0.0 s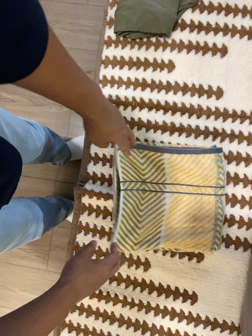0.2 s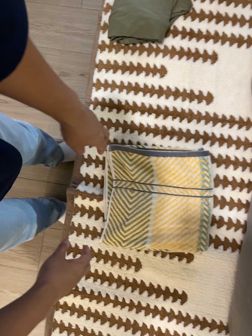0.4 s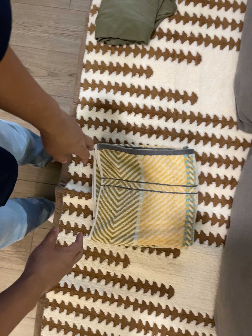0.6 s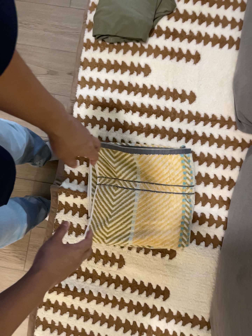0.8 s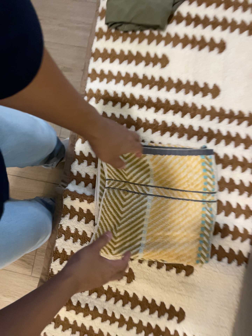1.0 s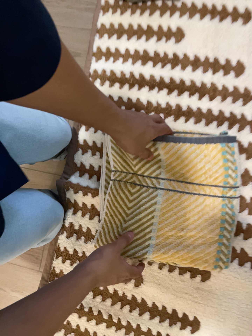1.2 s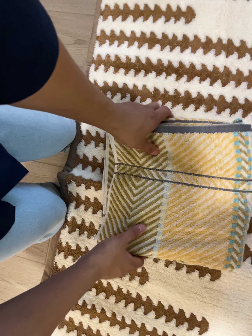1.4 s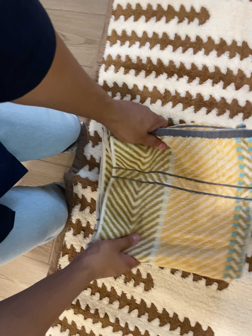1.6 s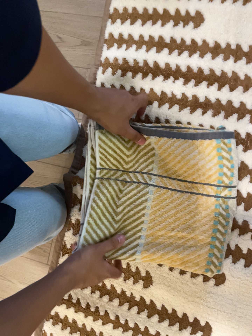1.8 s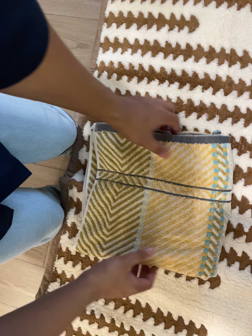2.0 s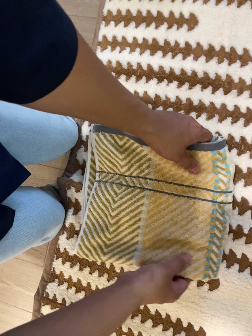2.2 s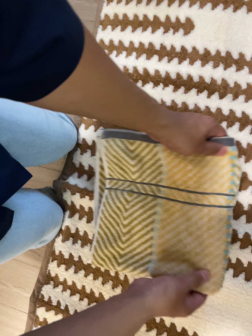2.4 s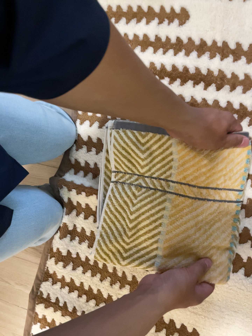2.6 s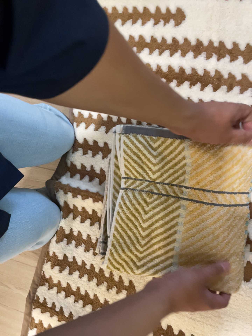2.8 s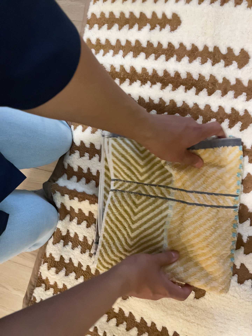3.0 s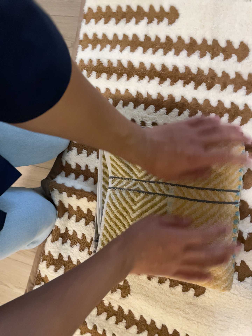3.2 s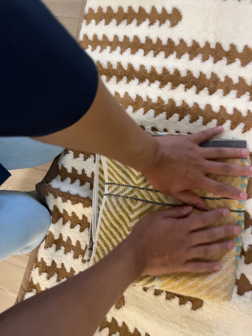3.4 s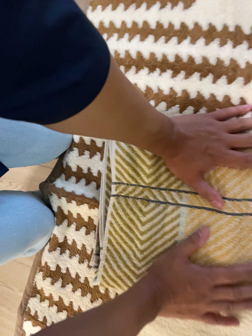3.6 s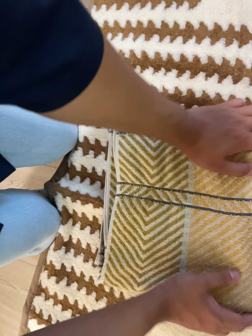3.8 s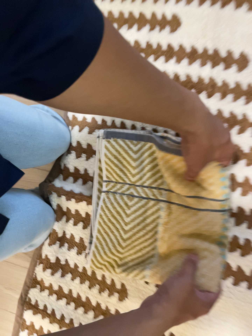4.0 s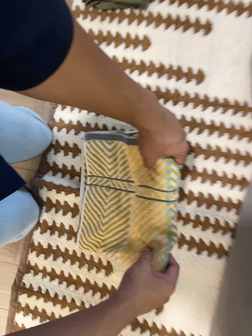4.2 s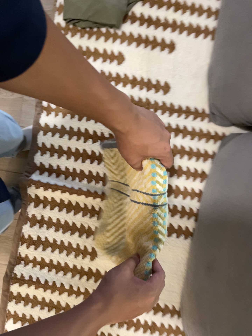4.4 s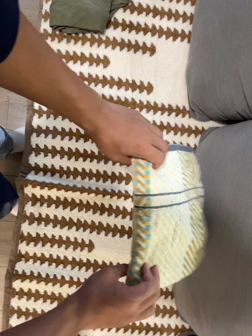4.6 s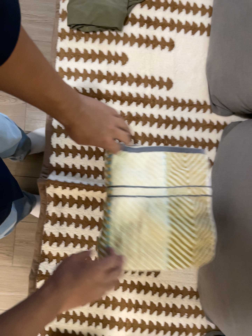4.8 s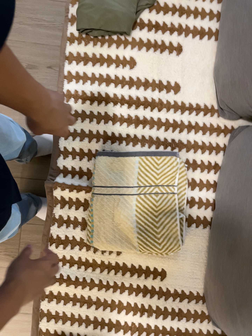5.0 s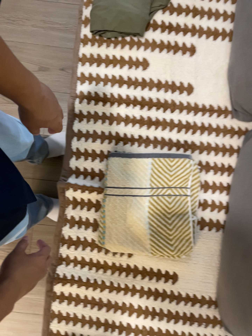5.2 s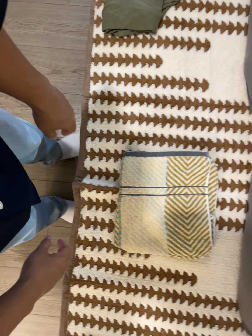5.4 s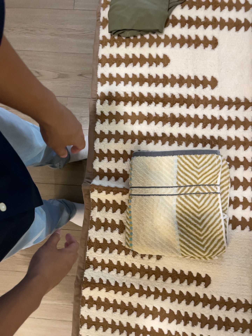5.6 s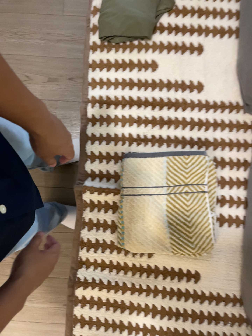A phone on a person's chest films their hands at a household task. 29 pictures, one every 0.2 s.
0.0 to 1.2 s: The camera travels forward and to its right, about 18 cm, so what stands in front looms larger.
1.2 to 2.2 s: The camera shifts only a little, or ends up much as it began.
2.2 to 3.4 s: The camera travels forward and to its right, about 10 cm, so what stands in front looms larger.
3.4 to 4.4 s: The camera pans to its right by about 25 degrees. It travels backward and to its left, about 34 cm, so what stands in front gets smaller.
4.4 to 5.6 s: The camera travels to its left, about 8 cm, so close, fixed things drift to the right.
The film runs forward here.
